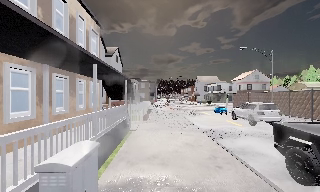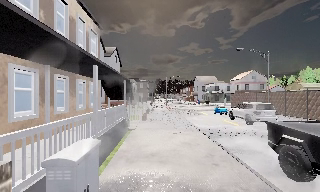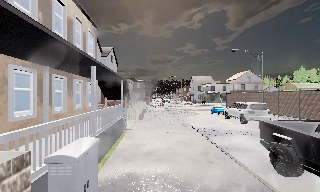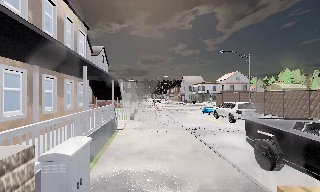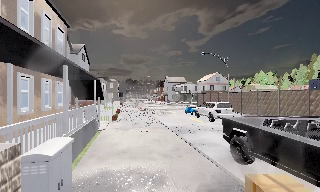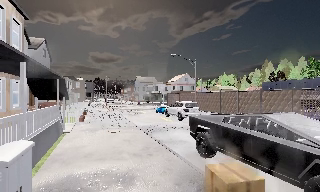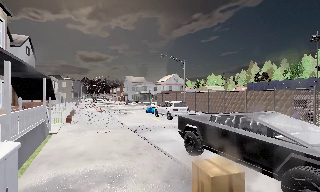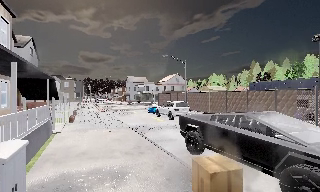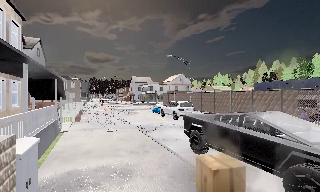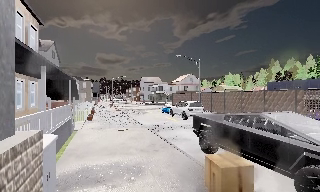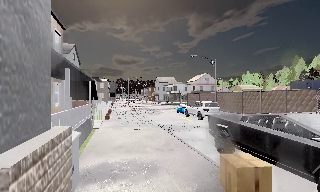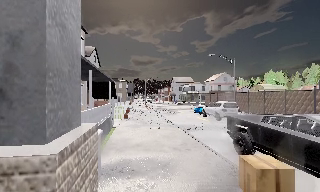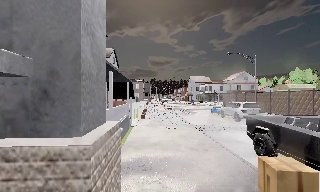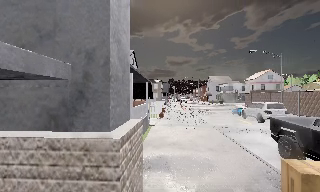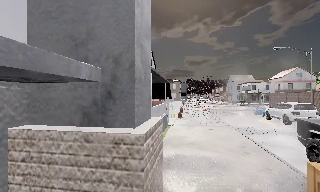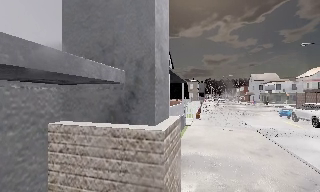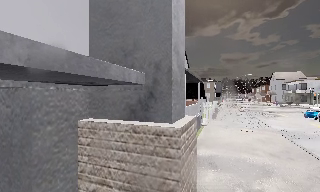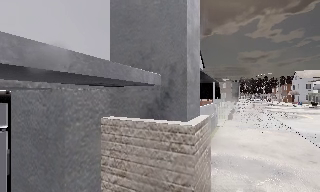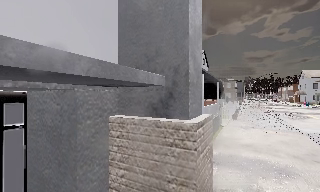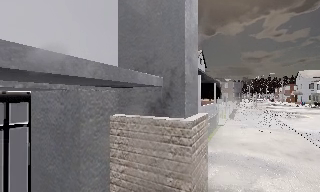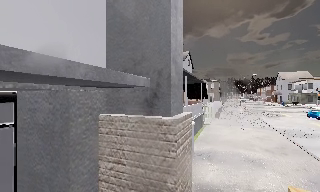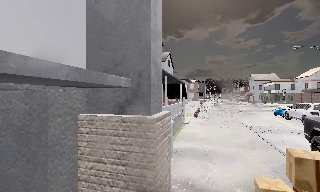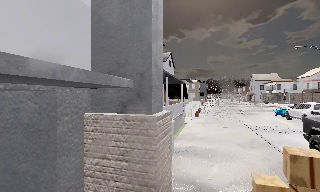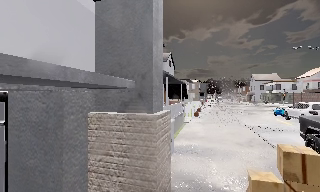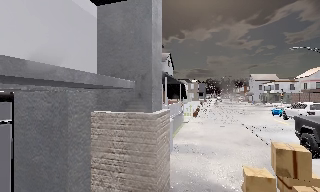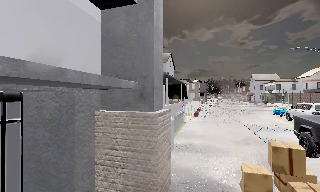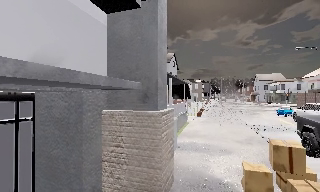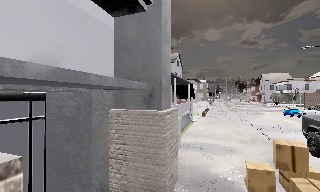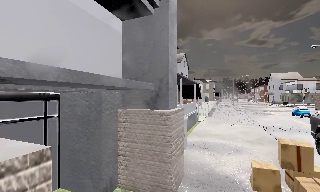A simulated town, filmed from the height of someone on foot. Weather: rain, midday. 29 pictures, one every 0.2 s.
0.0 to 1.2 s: The camera swings to its right by about 25 degrees, and the scene slides to the left. It travels backward, about 1 m, so what stands in front gets smaller.
1.2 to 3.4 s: The camera swings to its left by about 50 degrees, and the scene slides to the right. It travels backward, about 1.5 m.
3.4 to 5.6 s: The camera travels backward, about 2 m, so what stands in front gets smaller.
The film runs backward here.
